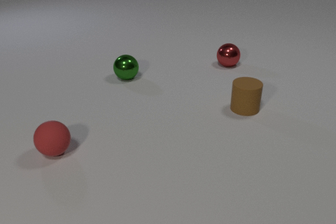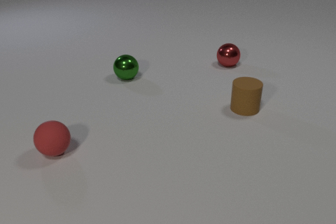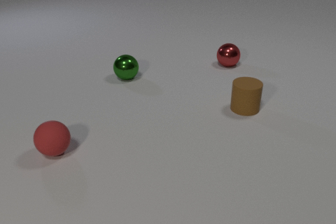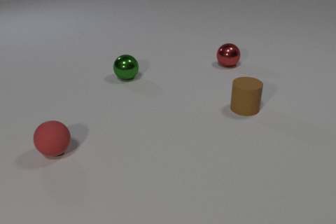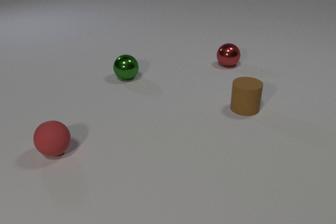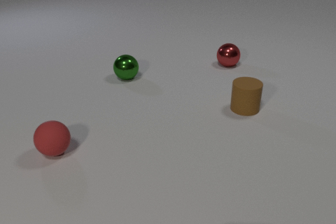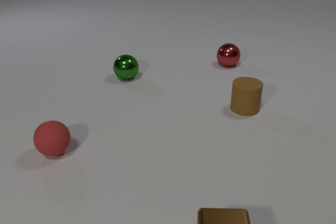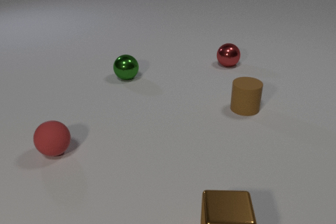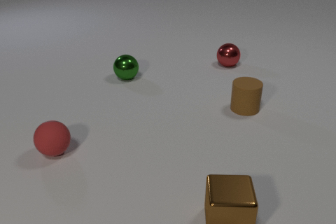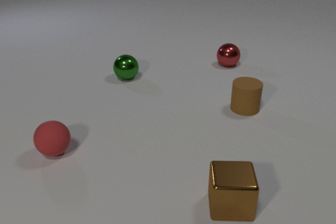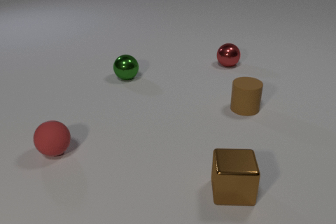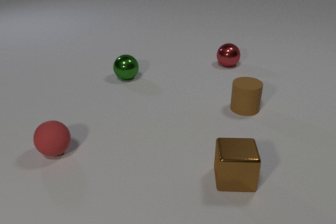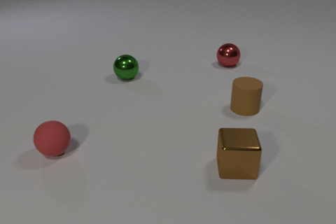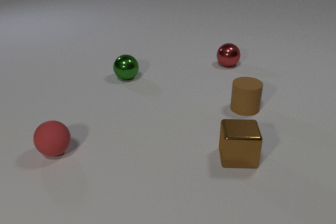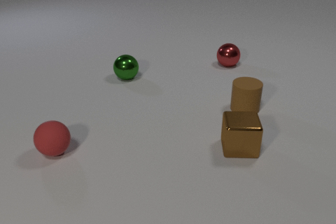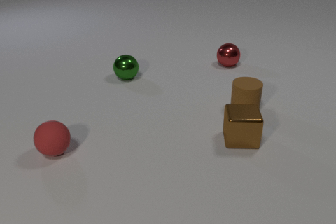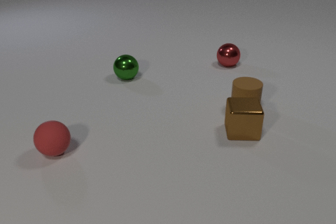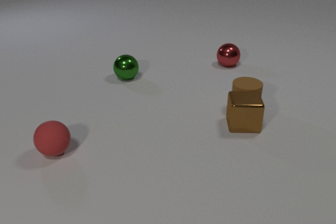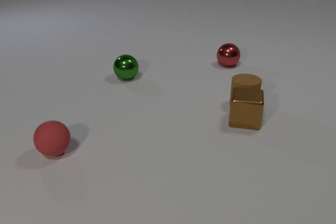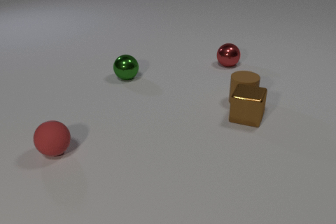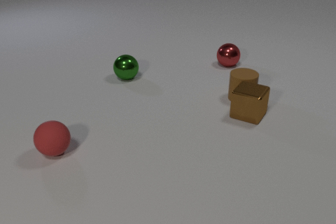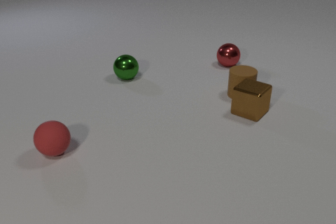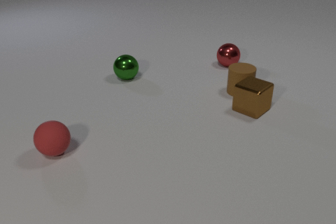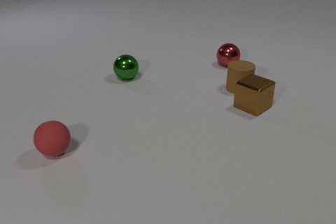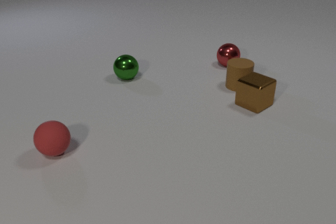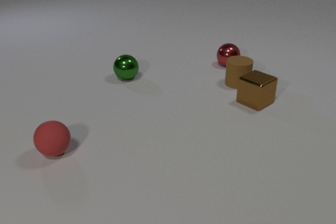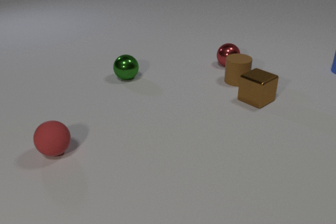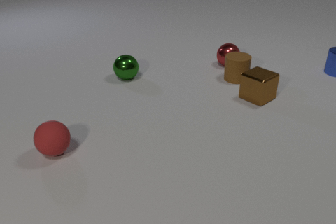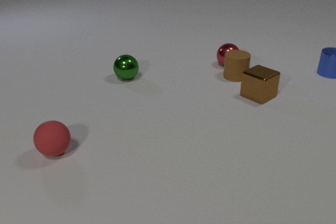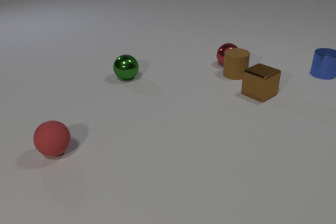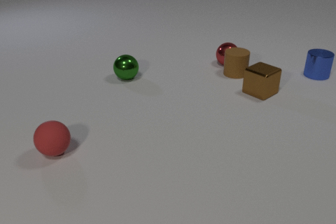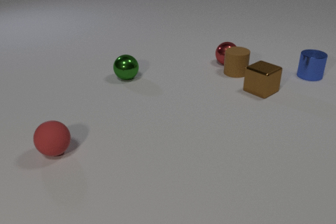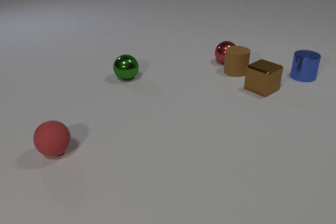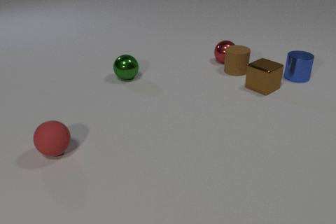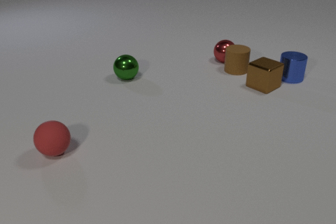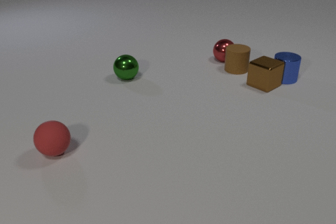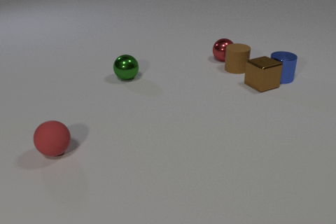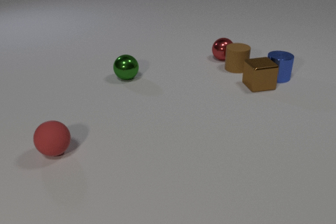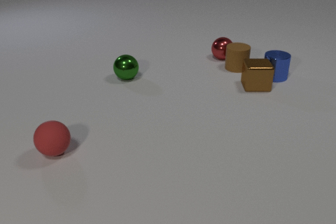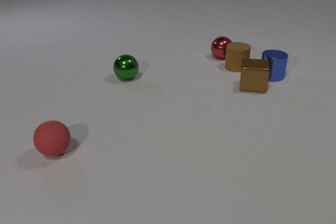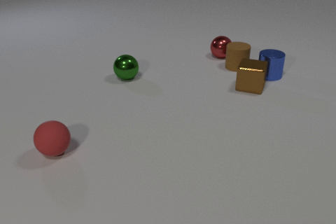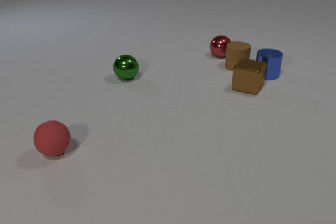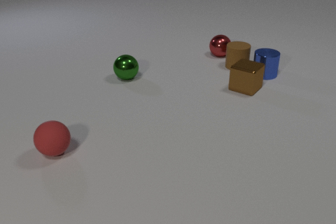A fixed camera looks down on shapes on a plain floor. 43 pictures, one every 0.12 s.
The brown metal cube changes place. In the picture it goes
away from the camera.
The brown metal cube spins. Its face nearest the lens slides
to the left.
0.00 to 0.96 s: The brown metal cube comes in at the bottom edge, slides away from the camera.
0.96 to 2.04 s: The brown metal cube slides away from the camera. The brown metal cube and the brown rubber cylinder collide.
2.04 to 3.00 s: The brown metal cube slides away from the camera, spins so that its near face slides to the left, clockwise seen from above. The brown rubber cylinder slides away from the camera.
3.00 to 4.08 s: The brown metal cube slides away from the camera. The brown rubber cylinder slides away from the camera. The blue metal cylinder comes in at the right edge, slides to the left and toward the camera. The red metal sphere rolls away from the camera. The brown rubber cylinder and the red metal sphere collide.
4.08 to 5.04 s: The brown metal cube slides to the left and toward the camera, spins so that its near face slides to the left, clockwise seen from above. The brown rubber cylinder slides away from the camera. The blue metal cylinder slides to the left. The red metal sphere rolls away from the camera. The brown metal cube and the blue metal cylinder collide.
How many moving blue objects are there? 1.
What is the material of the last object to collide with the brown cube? metal.
Are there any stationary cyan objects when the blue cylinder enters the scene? no.
